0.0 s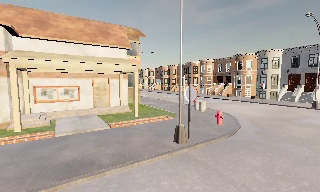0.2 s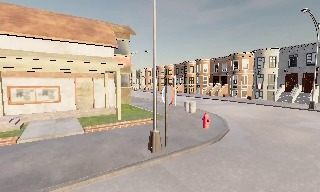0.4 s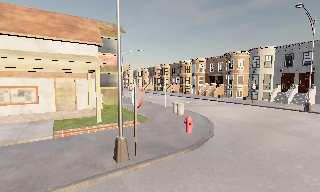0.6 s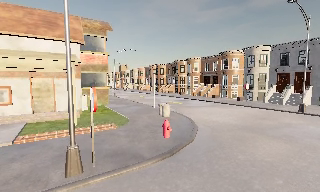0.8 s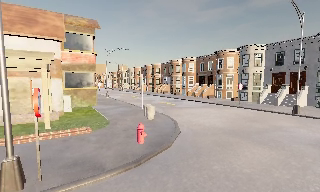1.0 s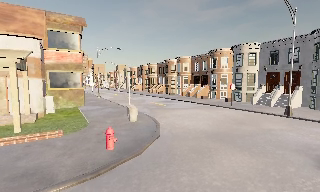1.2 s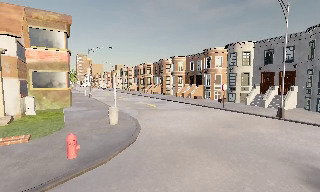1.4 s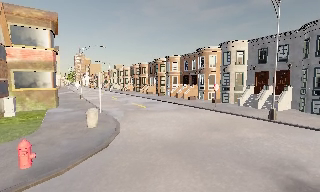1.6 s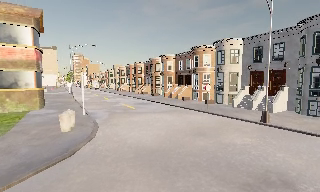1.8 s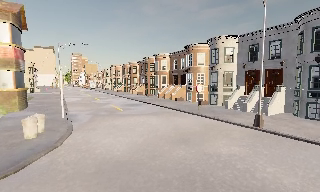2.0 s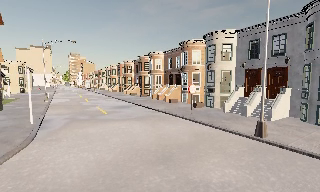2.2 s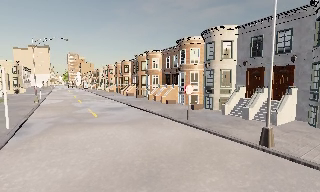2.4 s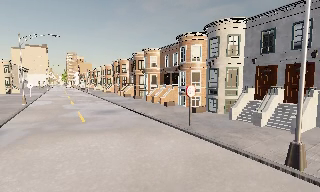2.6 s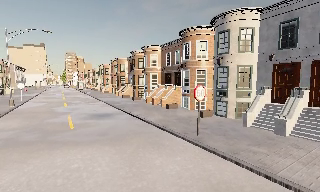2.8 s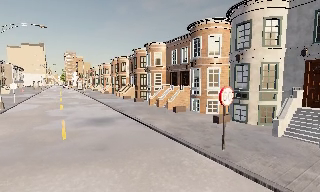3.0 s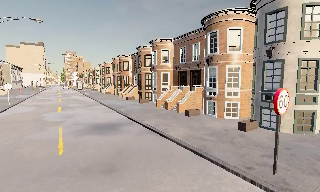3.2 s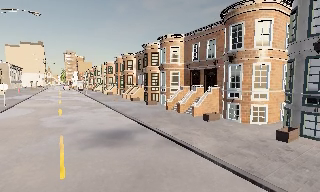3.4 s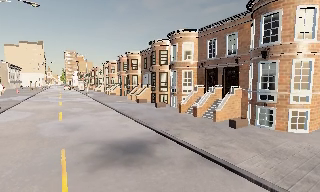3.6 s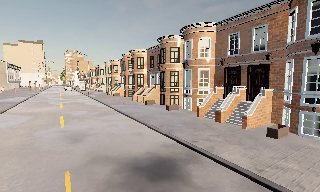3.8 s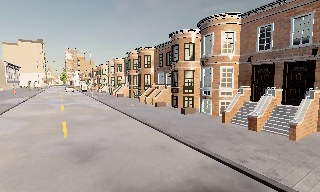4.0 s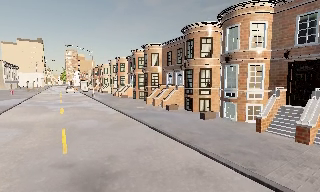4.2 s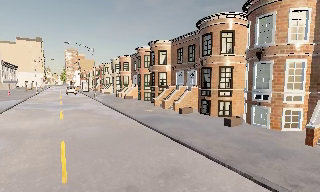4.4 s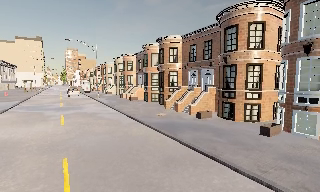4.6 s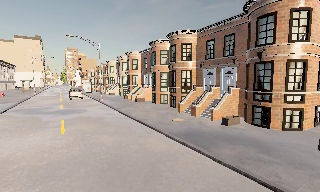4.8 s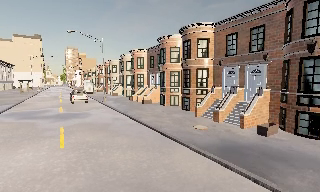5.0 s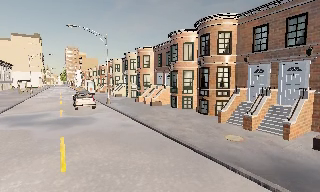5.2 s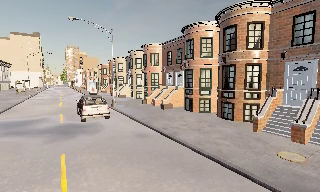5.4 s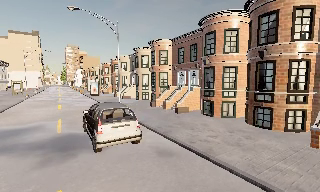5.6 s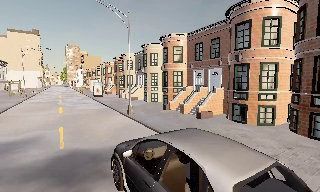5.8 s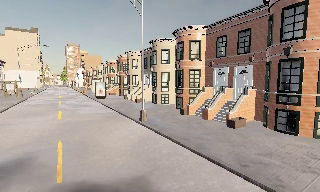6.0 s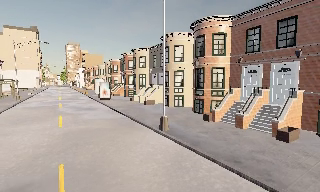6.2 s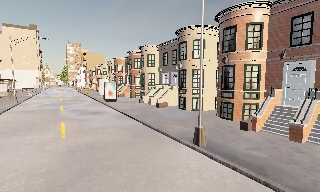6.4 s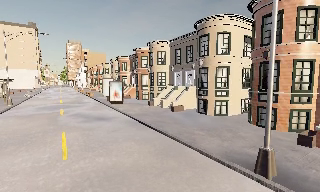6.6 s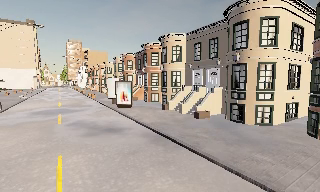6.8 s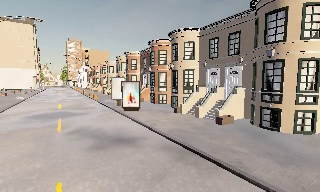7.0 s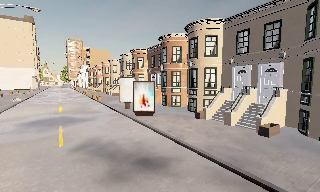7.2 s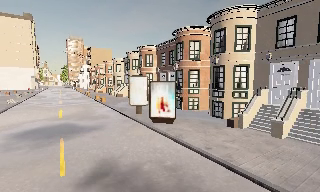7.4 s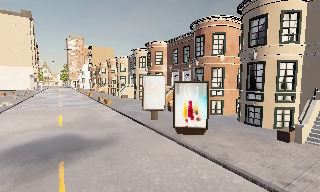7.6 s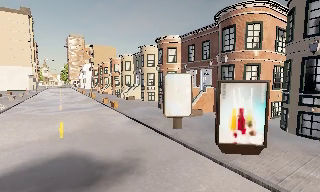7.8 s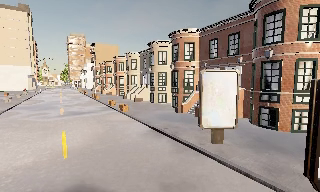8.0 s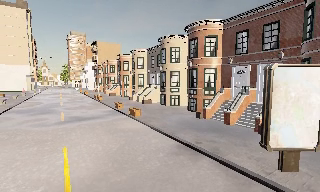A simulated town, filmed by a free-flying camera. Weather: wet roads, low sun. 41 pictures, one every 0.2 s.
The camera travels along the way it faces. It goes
forward.
0.0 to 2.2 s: The camera travels to its right and forward, about 14 m, so close, fixed things drift to the left.
2.2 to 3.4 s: The camera travels forward, about 9 m, so what stands in front looms larger.
3.4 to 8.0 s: The camera travels forward and to its left, about 50 m, so what stands in front looms larger.
The film runs backward here.
